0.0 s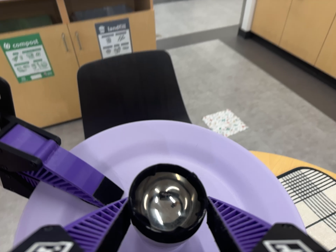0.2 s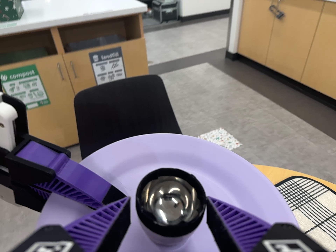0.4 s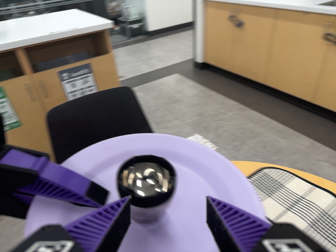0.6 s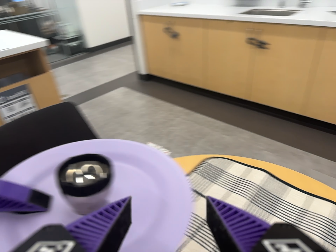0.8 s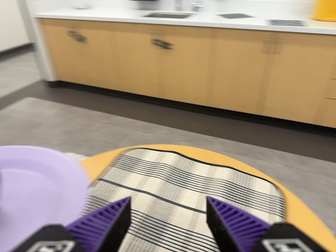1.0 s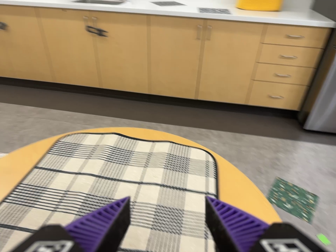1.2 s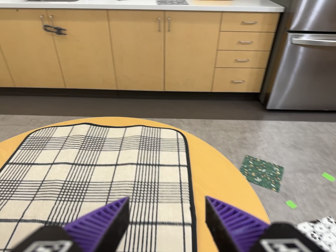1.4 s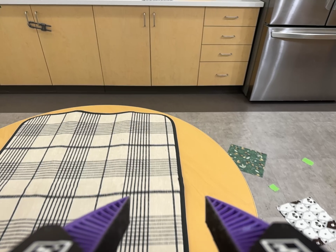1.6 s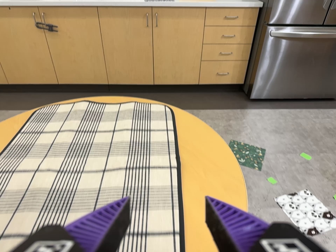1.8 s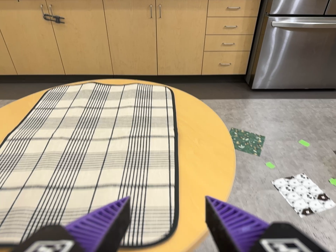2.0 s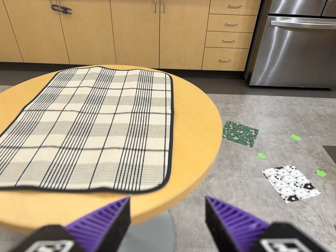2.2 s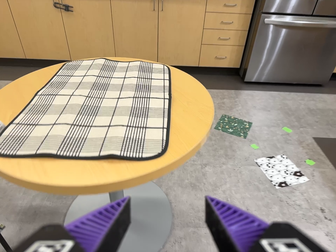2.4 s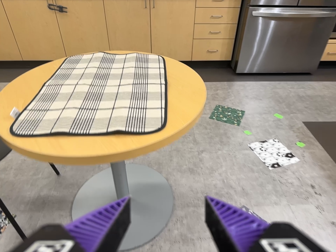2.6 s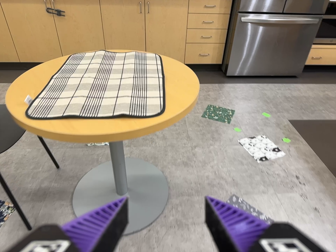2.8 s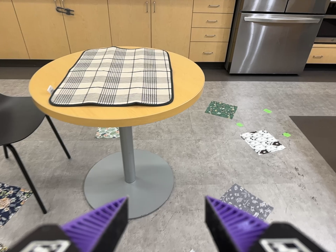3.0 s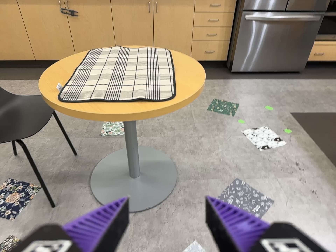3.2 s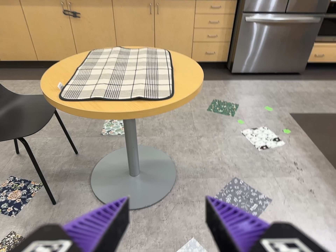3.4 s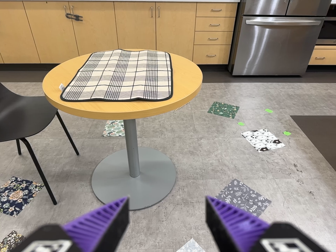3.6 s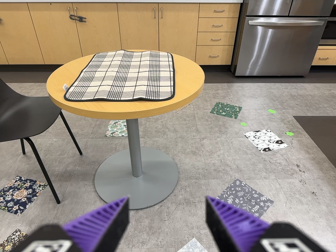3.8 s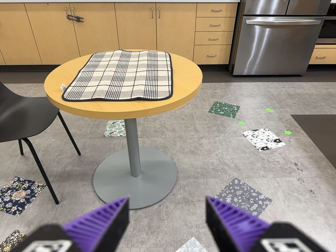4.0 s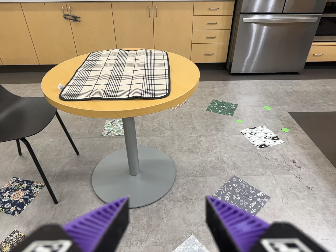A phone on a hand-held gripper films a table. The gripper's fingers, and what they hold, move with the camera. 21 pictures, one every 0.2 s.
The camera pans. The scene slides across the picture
to the left.
0.0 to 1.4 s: The scene slides to the left, as the camera pans about 60 degrees to its right. It travels toward the bottom of its view, backward and to its right, about 32 cm, so close, fixed things drift upward. Its aim tips toward the top of its view by about 10 degrees. It rolls about its line of sight by about 35 degrees, and the scene rotates counterclockwise.
1.4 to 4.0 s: The camera travels backward and toward the bottom of its view, about 80 cm, so what stands in front gets smaller.
The film runs backward here.
